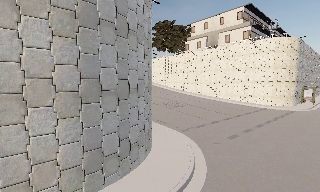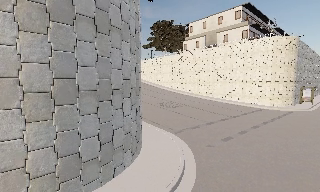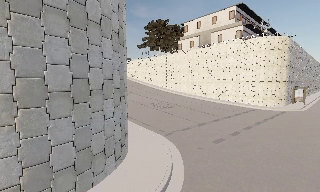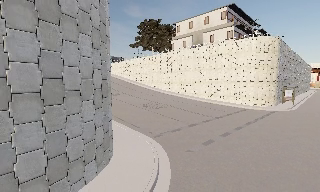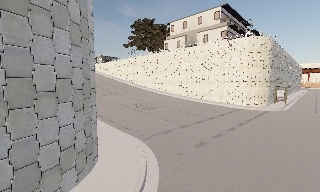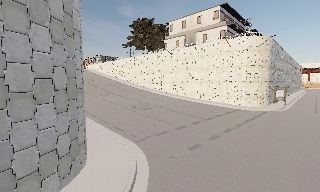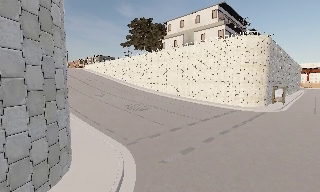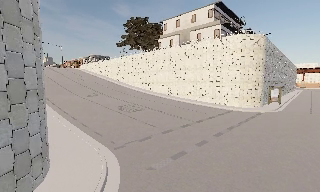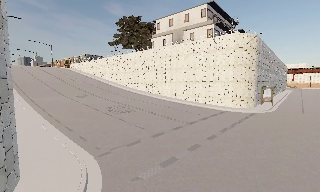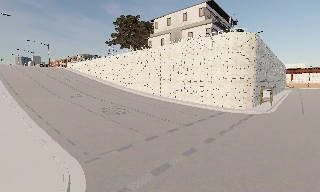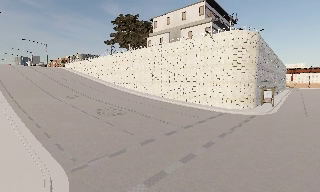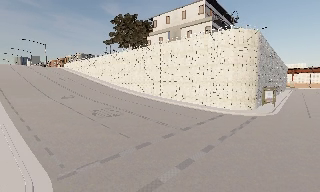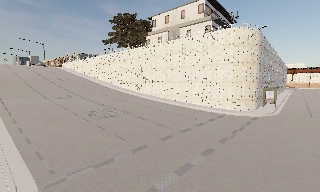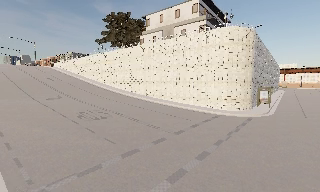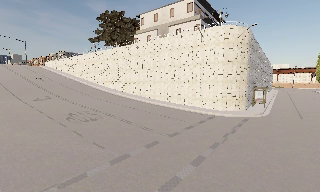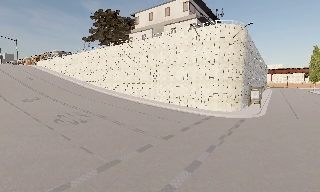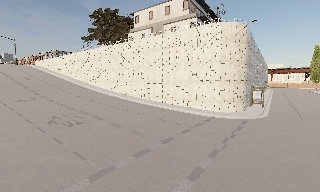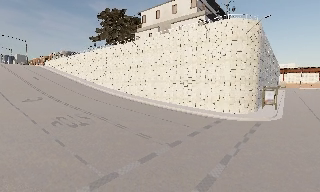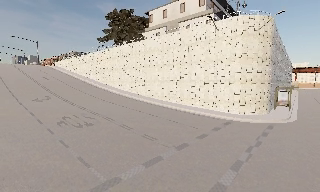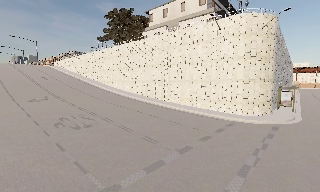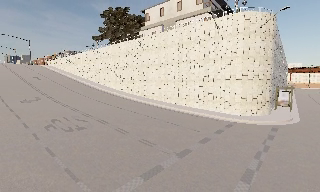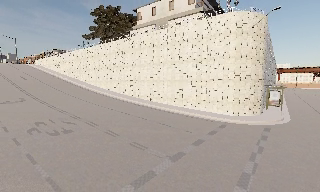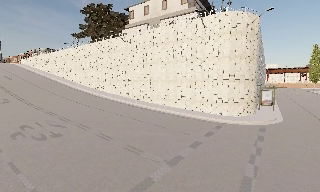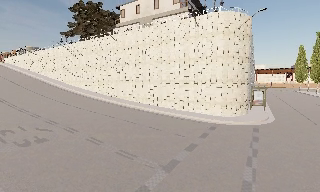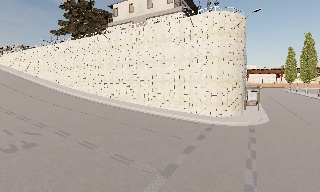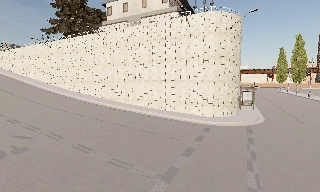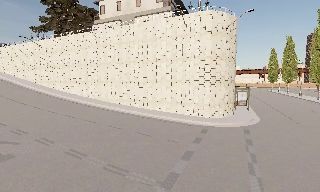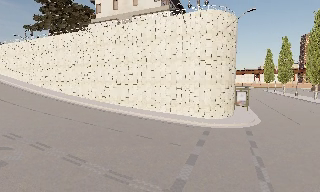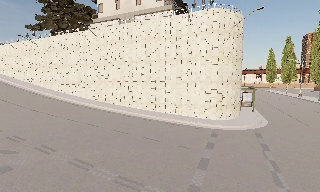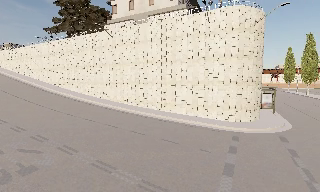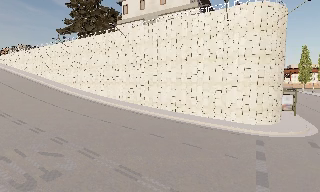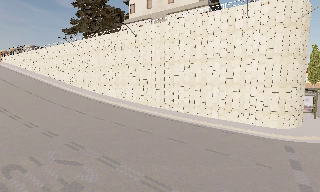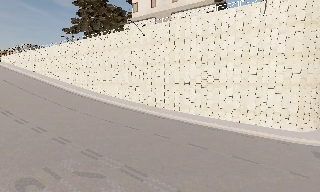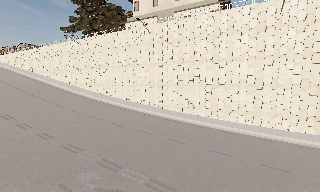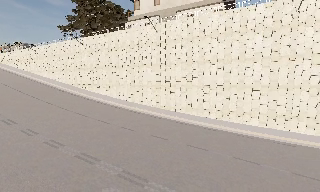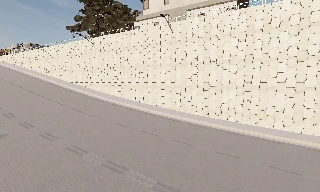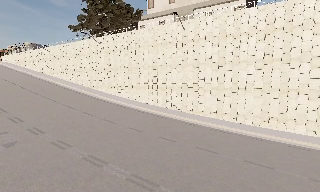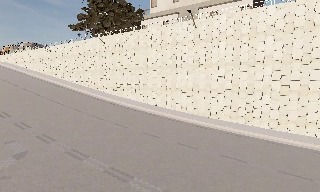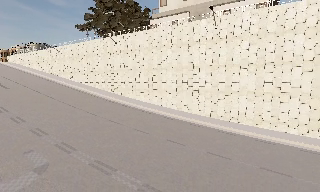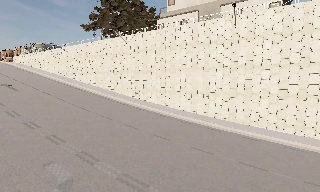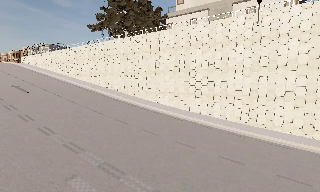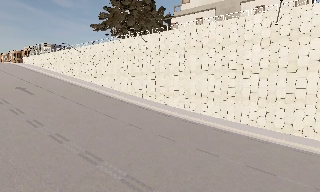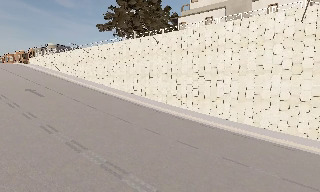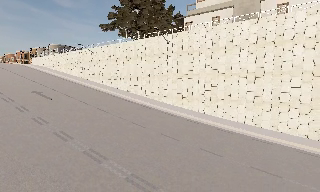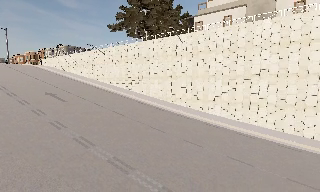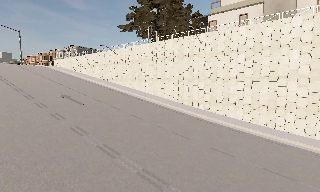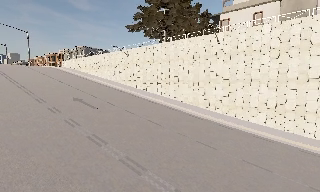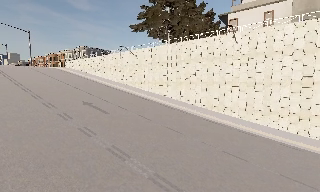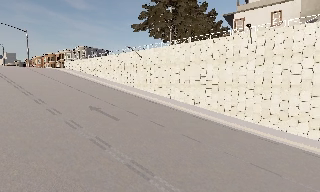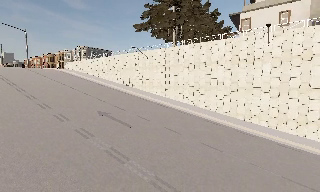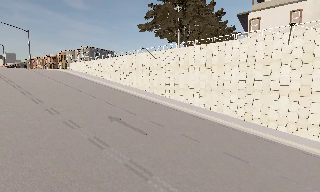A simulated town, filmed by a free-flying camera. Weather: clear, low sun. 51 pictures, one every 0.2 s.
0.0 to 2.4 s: The camera travels forward and to its right, about 6 m, so what stands in front looms larger.
2.4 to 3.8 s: The camera travels forward, about 3.5 m, so what stands in front looms larger.
3.8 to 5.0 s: The scene slides to the left, as the camera pans about 15 degrees to its right. It travels forward, about 2 m, so what stands in front looms larger.
5.0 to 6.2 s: The camera travels to its left and forward, about 3.5 m, so close, fixed things drift to the right. It gains speed.
6.2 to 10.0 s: The camera travels to its left and forward, about 20 m, so close, fixed things drift to the right.
The film runs backward here.
